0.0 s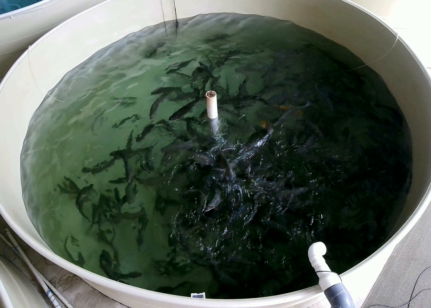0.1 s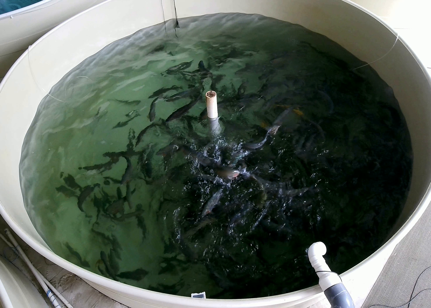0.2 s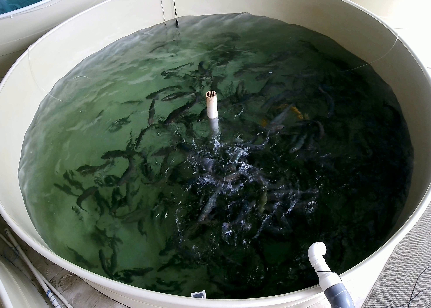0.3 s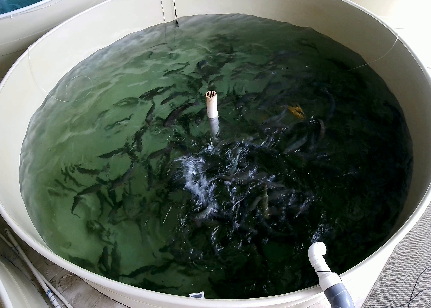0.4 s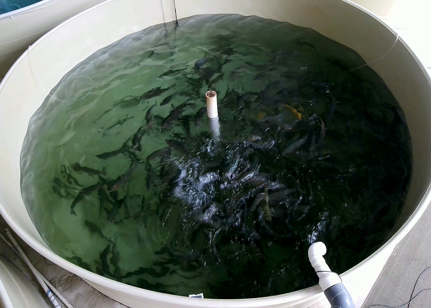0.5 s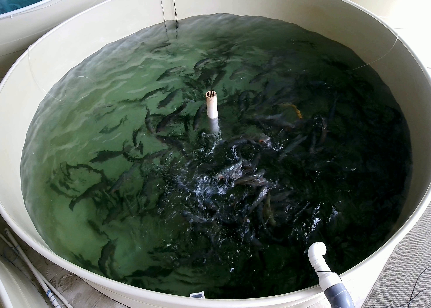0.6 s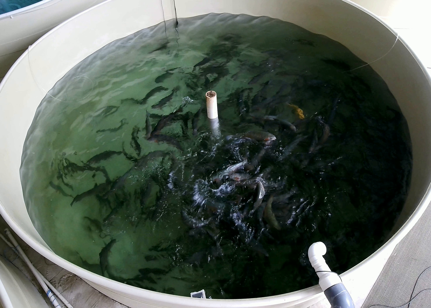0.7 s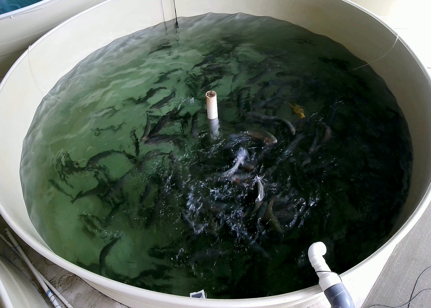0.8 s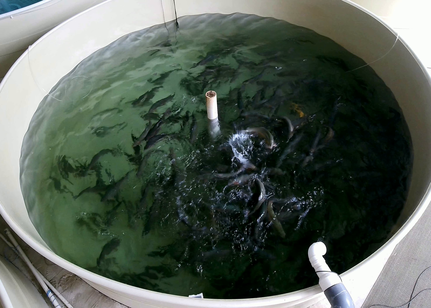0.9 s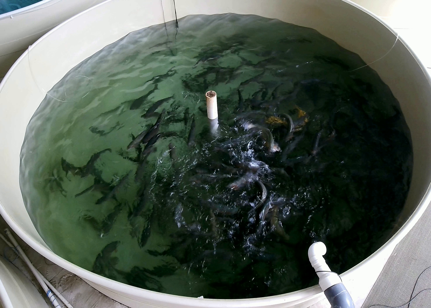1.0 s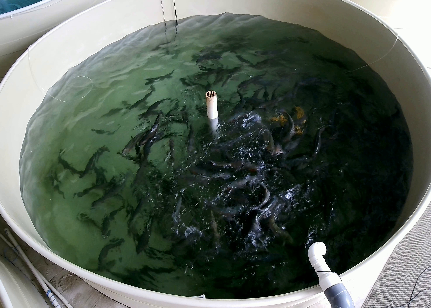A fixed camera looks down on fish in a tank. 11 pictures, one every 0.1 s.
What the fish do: Weak feeding.
